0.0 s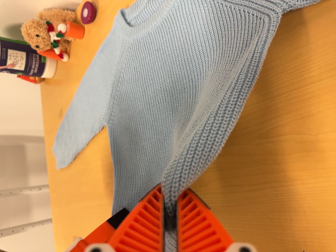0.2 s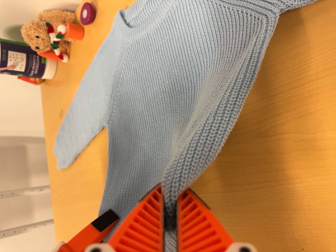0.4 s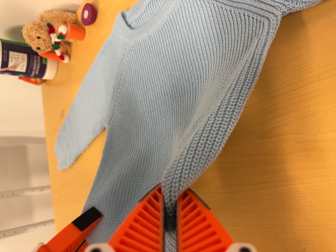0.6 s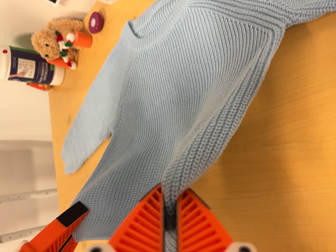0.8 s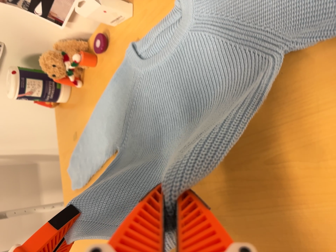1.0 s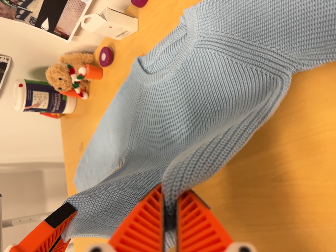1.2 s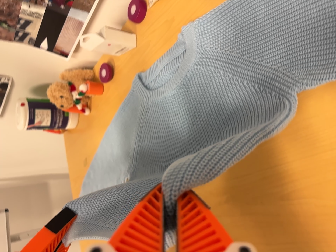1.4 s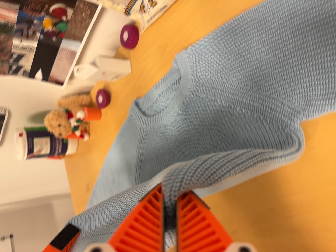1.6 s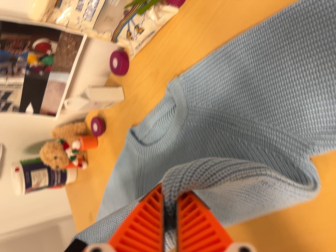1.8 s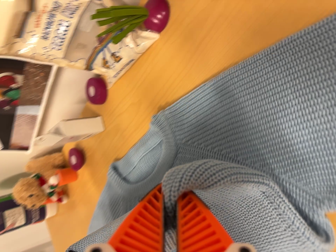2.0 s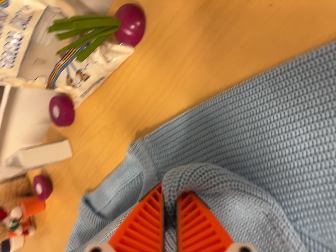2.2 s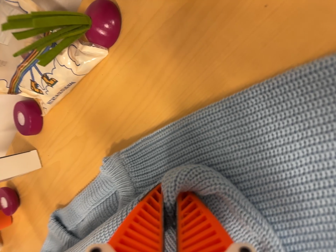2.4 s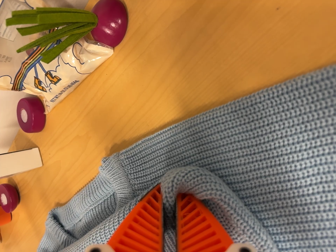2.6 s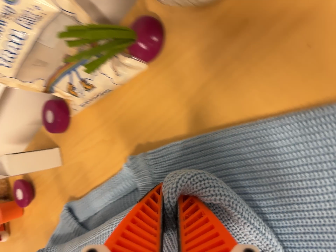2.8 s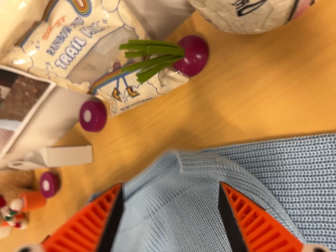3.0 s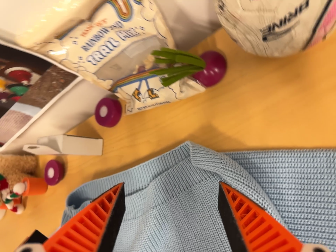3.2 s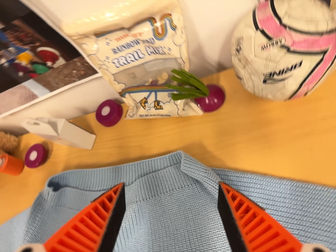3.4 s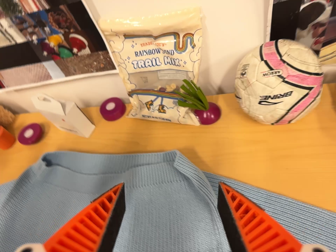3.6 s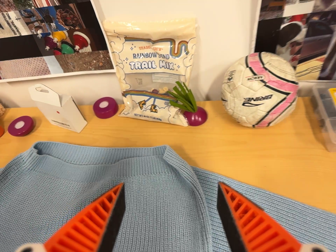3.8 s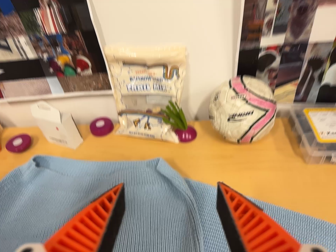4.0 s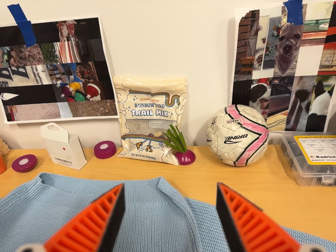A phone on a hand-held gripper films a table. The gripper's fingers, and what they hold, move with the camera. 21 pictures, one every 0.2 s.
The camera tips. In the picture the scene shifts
downward.
0.0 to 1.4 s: The camera travels toward the top of its view, about 10 cm, so close, fixed things drift downward. It rolls about its line of sight by about 10 degrees, and the scene rotates counterclockwise.
1.4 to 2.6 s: The scene slides to the left, as the camera pans about 10 degrees to its right. It travels toward the top of its view and forward, about 20 cm, so close, fixed things drift downward.
2.6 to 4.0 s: The camera pans to its right by about 20 degrees. It travels backward, toward the bottom of its view and to its left, about 34 cm. Its aim tips toward the top of its view by about 40 degrees. It rolls about its line of sight by about 45 degrees, and the scene rotates clockwise.
The film runs forward here.
